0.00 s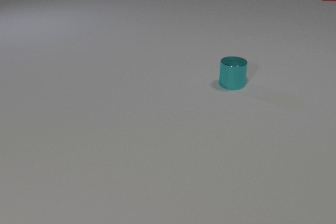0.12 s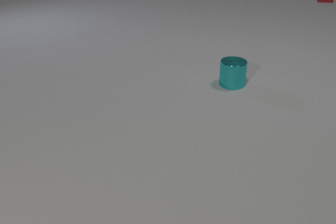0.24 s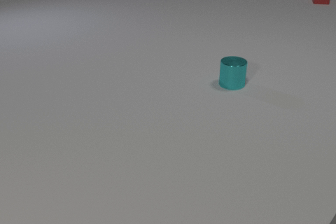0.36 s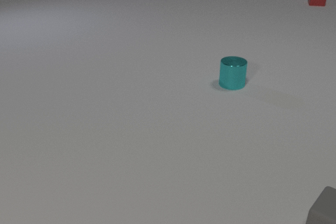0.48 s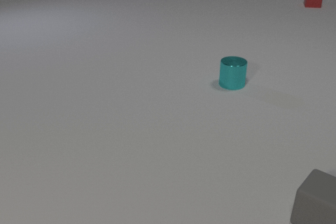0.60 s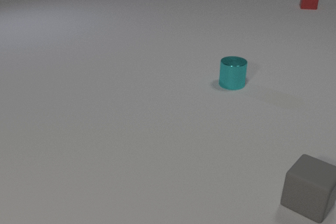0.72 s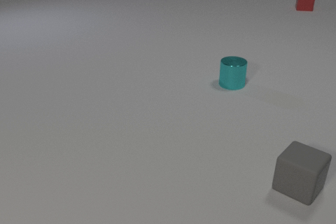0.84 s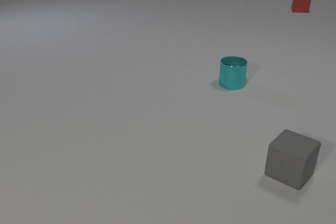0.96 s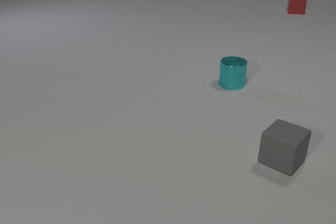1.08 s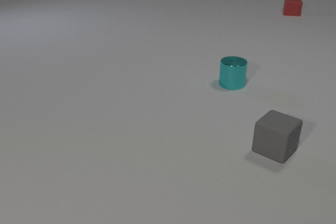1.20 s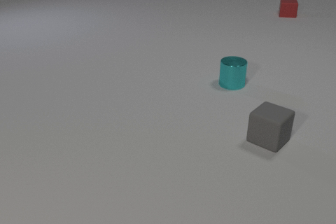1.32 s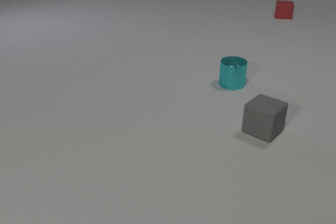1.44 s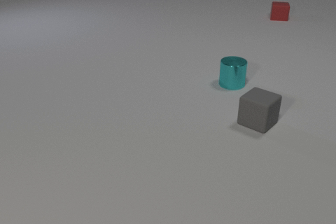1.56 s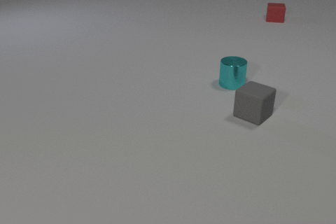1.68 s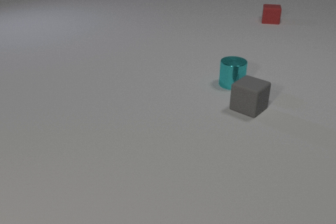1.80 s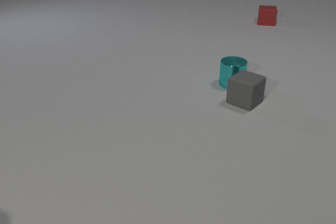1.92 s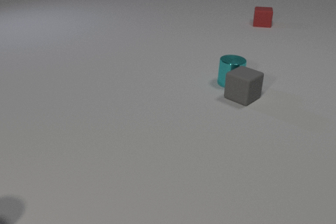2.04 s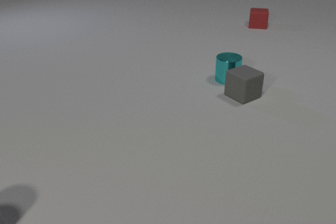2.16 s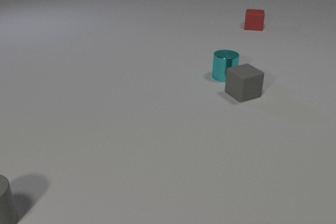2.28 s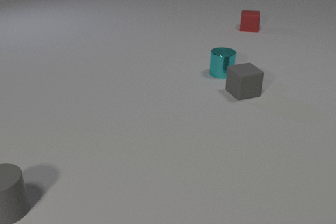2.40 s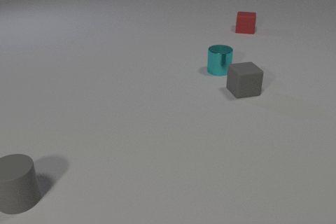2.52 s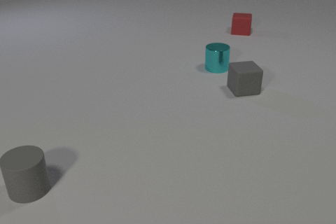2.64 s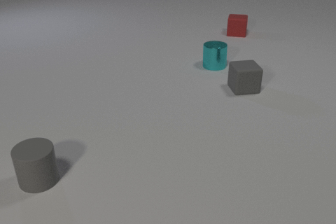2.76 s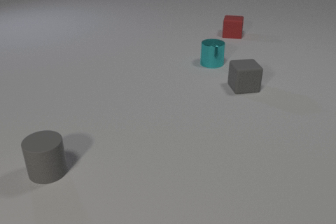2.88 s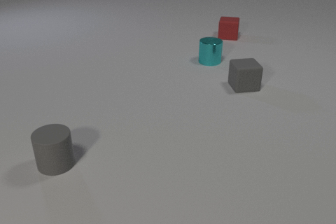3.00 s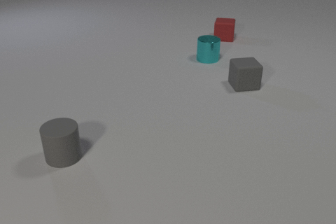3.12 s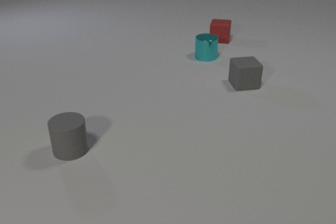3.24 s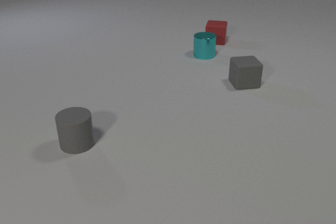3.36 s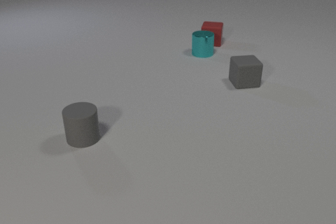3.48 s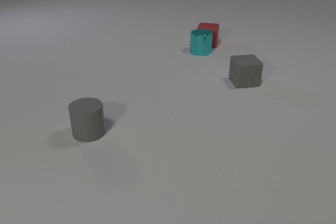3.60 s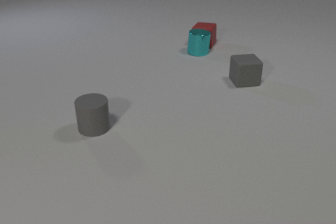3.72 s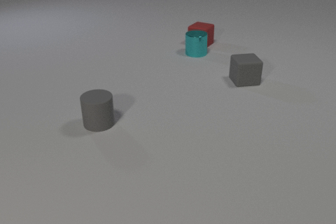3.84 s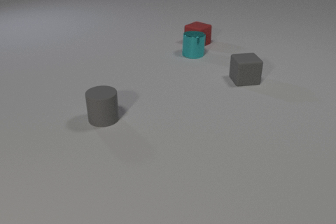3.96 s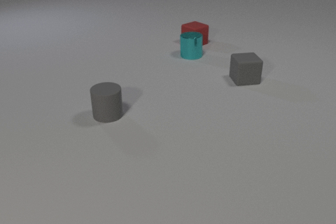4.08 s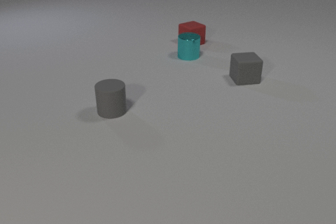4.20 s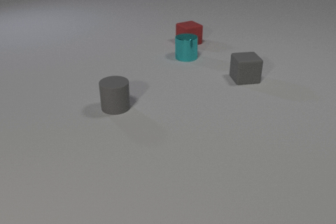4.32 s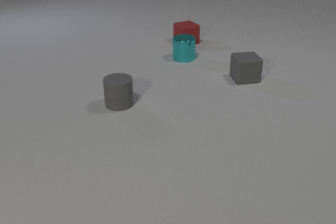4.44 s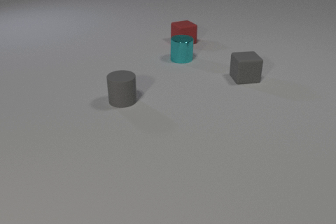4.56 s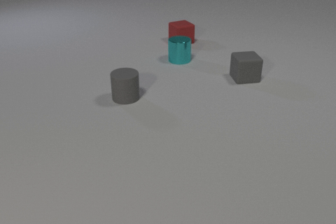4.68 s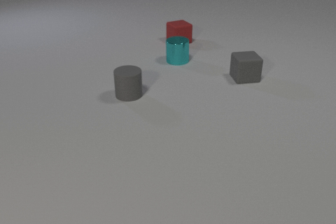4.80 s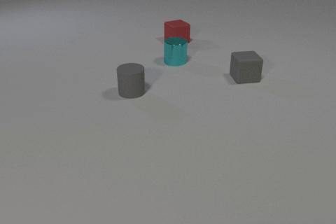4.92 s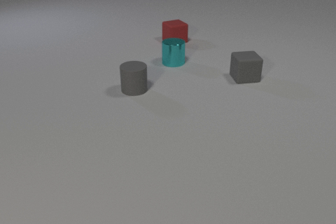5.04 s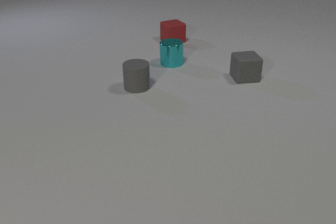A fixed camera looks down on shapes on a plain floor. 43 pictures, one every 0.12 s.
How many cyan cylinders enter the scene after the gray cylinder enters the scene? 0.
What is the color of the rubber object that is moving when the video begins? red.
What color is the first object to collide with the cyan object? gray.
0.00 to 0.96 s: The gray rubber cube comes in at the bottom edge, slides away from the camera and to the left. The red rubber cube slides toward the camera and to the left.
0.96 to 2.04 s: The gray rubber cube slides away from the camera. The cyan metal cylinder slides away from the camera. The red rubber cube slides toward the camera and to the left. The gray rubber cube and the cyan metal cylinder collide.
2.04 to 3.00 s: The gray rubber cube slides away from the camera, spins clockwise seen from above by about 30 degrees, its near face sliding to the left. The cyan metal cylinder slides away from the camera and to the left. The red rubber cube slides toward the camera and to the left. The gray rubber cylinder slides away from the camera and to the right.
3.00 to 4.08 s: The gray rubber cube slides away from the camera. The cyan metal cylinder slides to the left. The red rubber cube slides to the left and toward the camera, spins so that its near face slides to the left, clockwise seen from above. The gray rubber cylinder slides away from the camera and to the right. The cyan metal cylinder and the red rubber cube collide.
4.08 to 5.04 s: The cyan metal cylinder slides toward the camera and to the left. The red rubber cube slides to the left. The gray rubber cylinder slides away from the camera and to the right.
